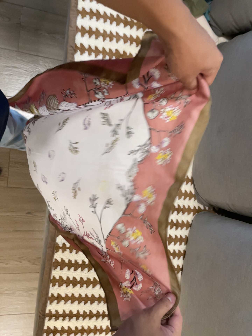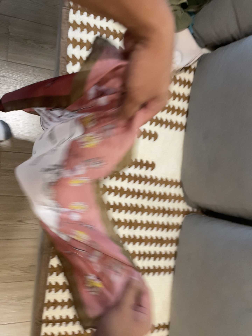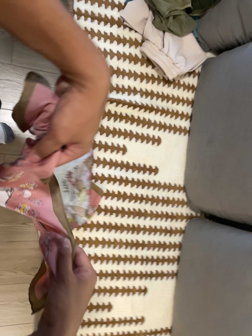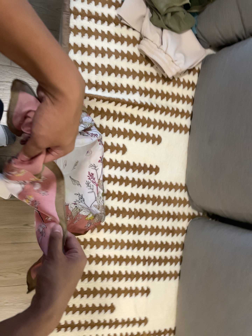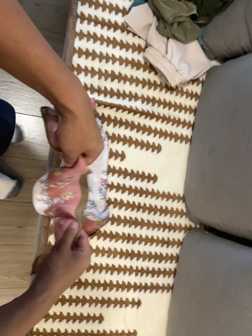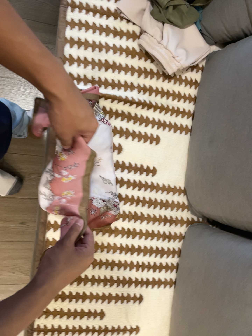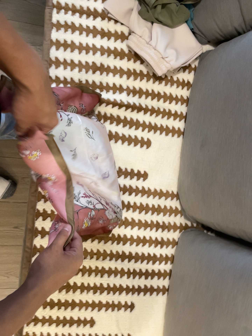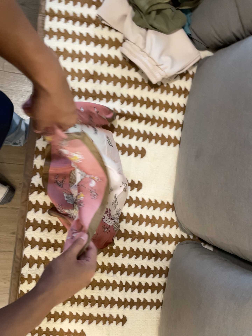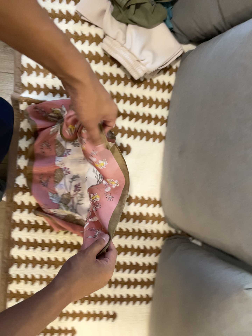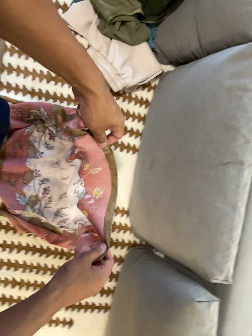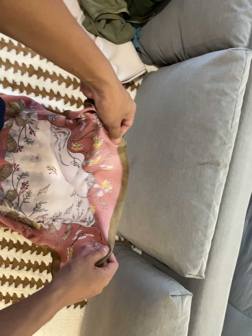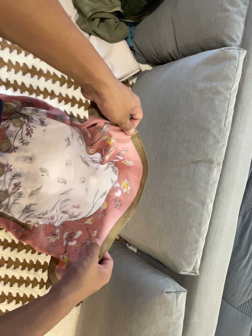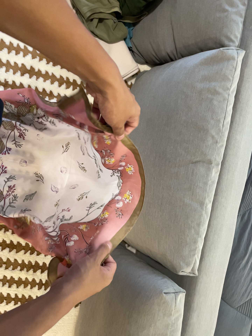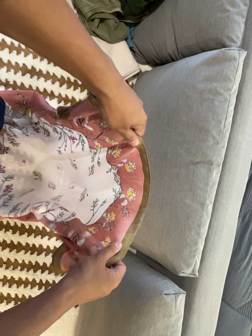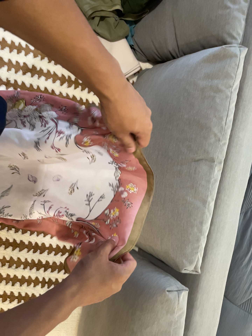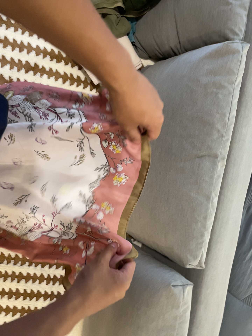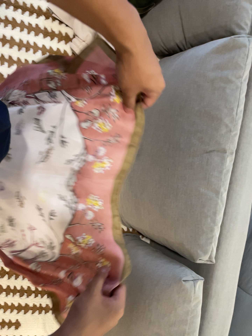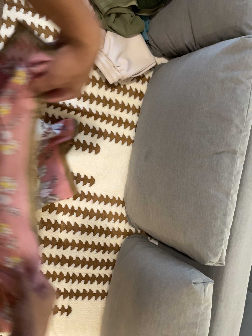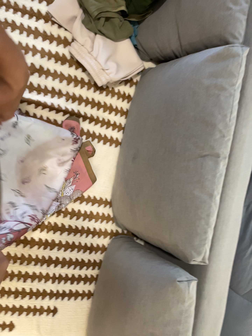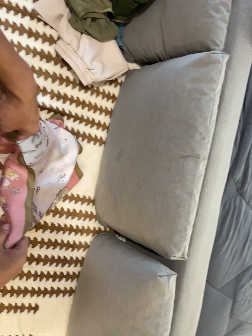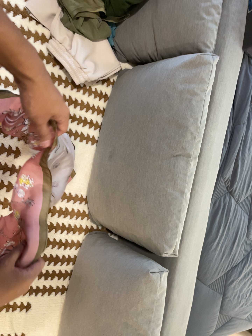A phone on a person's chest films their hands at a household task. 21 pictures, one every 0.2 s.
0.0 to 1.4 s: The camera travels to its right and toward the top of its view, about 18 cm, so close, fixed things drift to the left.
1.4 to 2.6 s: The scene slides to the left, as the camera pans about 10 degrees to its right. It travels to its right, about 9 cm, so close, fixed things drift to the left.
2.6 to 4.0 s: The camera travels to its left and backward, about 8 cm.
The film runs backward here.
